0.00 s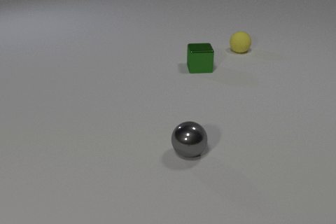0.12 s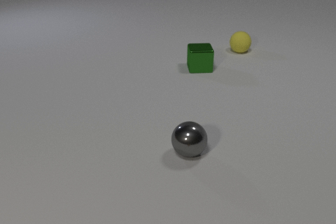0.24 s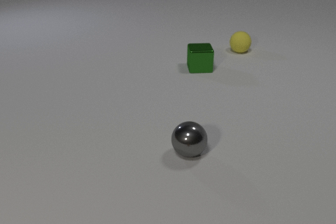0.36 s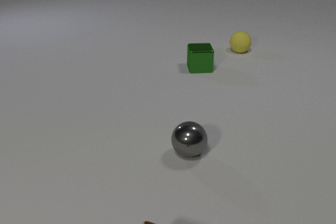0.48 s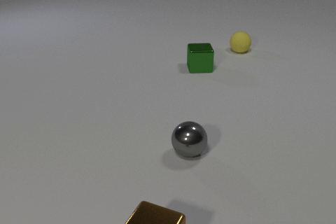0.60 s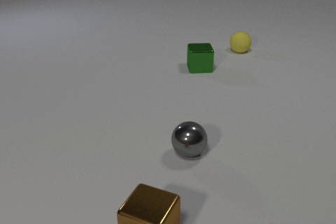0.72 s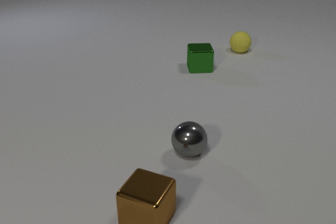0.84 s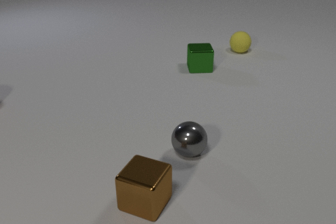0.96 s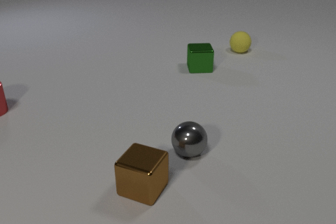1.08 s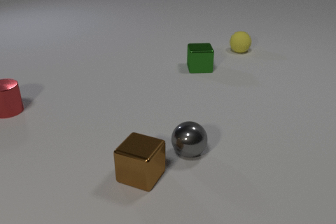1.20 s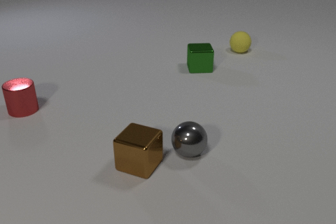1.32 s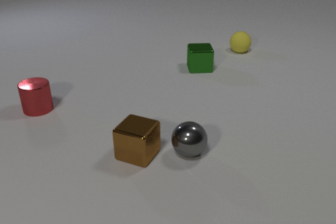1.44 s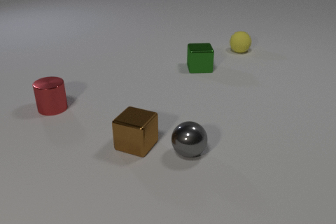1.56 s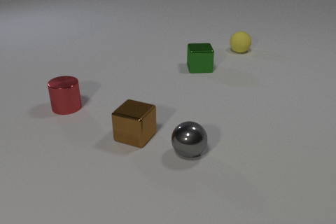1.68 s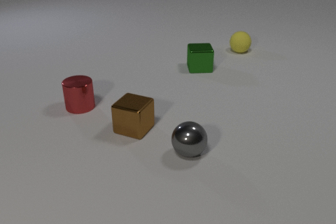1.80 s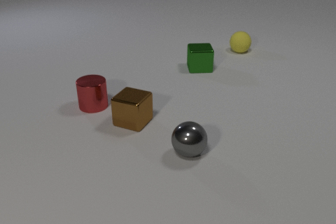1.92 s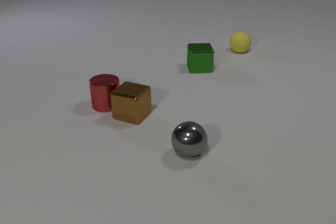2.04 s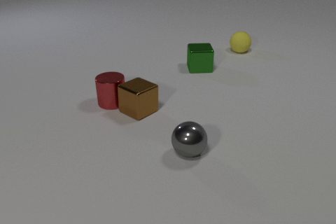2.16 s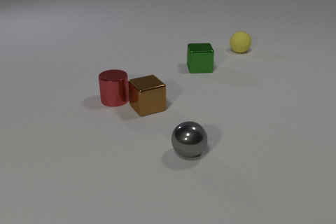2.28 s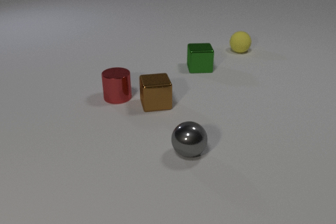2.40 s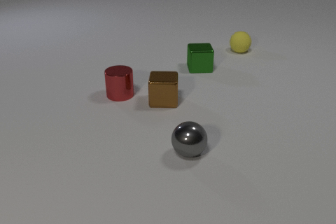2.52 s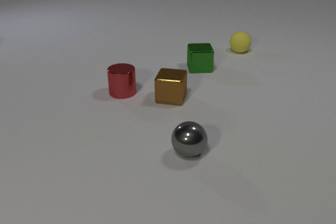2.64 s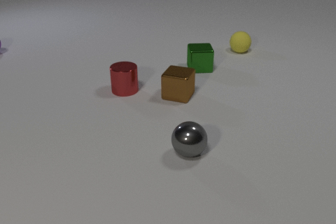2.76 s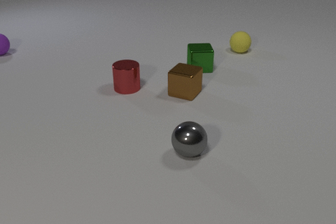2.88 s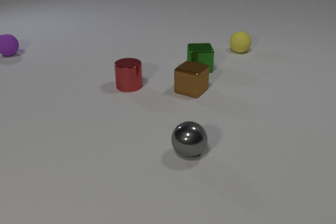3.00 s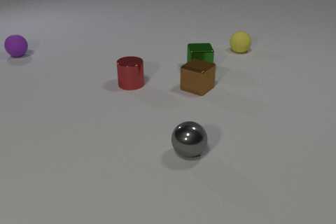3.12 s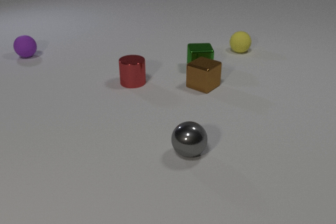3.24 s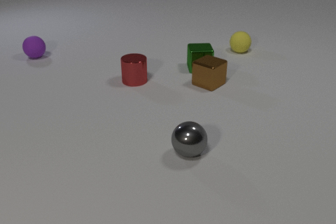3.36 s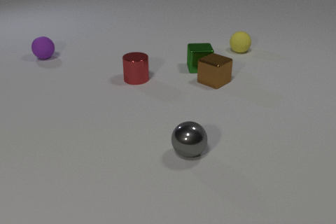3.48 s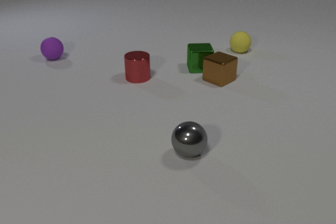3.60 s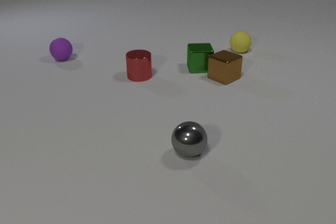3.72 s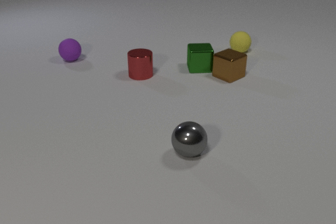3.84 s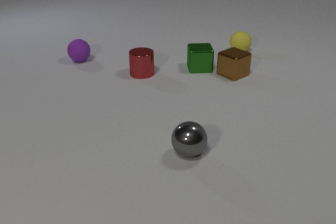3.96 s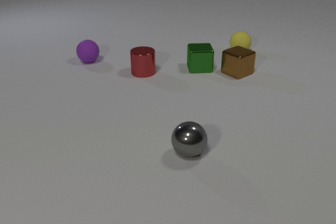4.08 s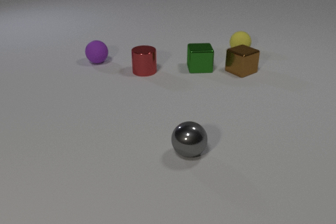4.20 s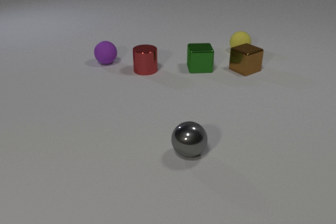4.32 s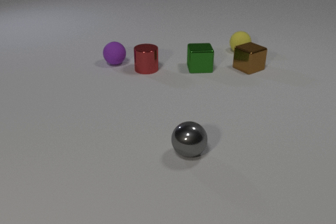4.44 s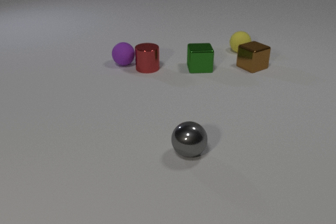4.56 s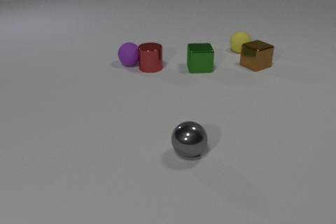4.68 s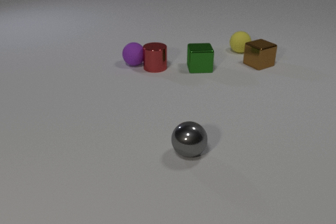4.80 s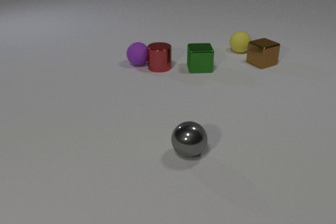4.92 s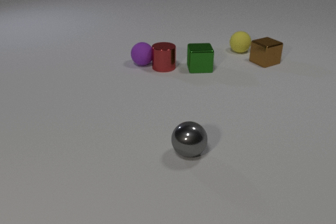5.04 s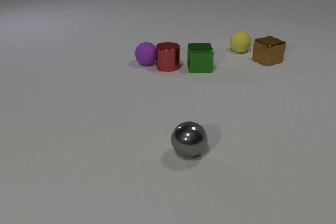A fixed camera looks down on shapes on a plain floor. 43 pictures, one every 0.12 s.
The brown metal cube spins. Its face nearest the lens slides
to the left.
The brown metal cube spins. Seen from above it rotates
clockwise.
0.00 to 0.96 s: The brown metal cube comes in at the bottom edge, slides away from the camera. The red metal cylinder comes in at the left edge.
0.96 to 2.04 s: The brown metal cube slides away from the camera. The red metal cylinder slides to the right. The brown metal cube and the red metal cylinder collide.
2.04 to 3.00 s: The brown metal cube slides to the right and away from the camera, spins clockwise seen from above by about 90 degrees, its near face sliding to the left. The red metal cylinder slides away from the camera and to the right. The purple rubber sphere comes in at the left edge, rolls to the right and toward the camera.
3.00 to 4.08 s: The brown metal cube slides away from the camera and to the right. The red metal cylinder slides away from the camera and to the right. The purple rubber sphere rolls to the right and toward the camera.
4.08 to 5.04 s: The brown metal cube slides away from the camera and to the right. The red metal cylinder slides to the right and away from the camera. The purple rubber sphere rolls to the right. The red metal cylinder and the purple rubber sphere collide.
How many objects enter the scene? 3.
What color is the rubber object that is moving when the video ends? purple.
Are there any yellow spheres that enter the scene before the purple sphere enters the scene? no.
